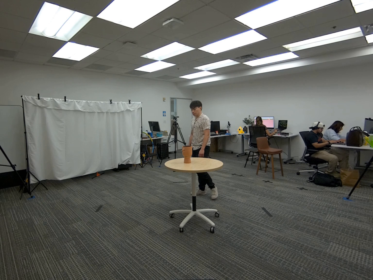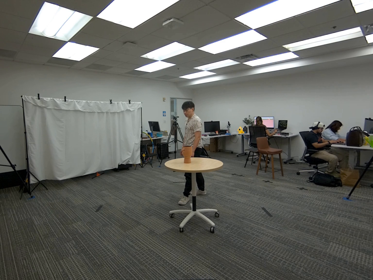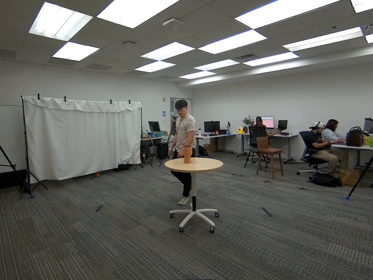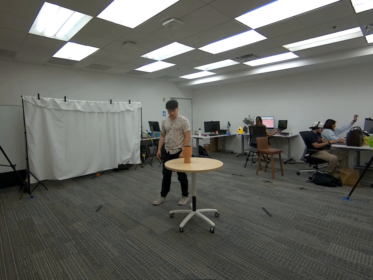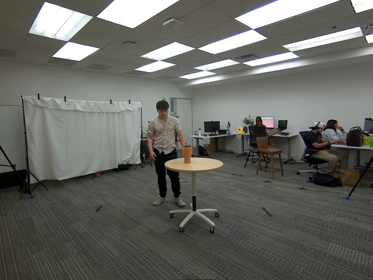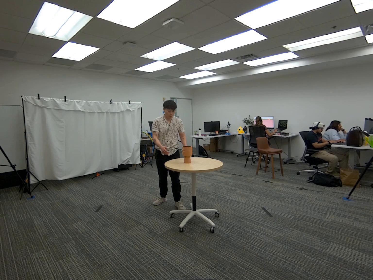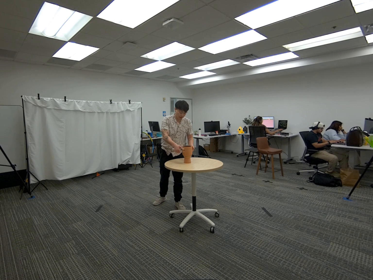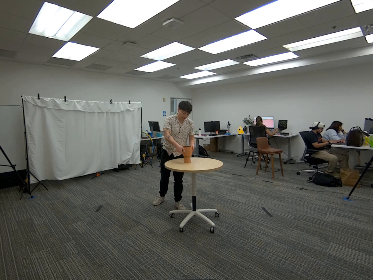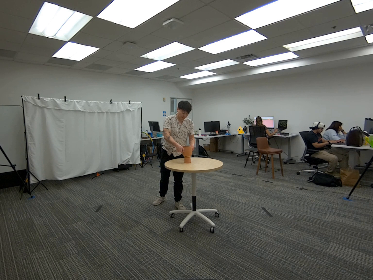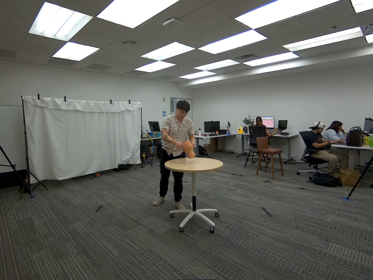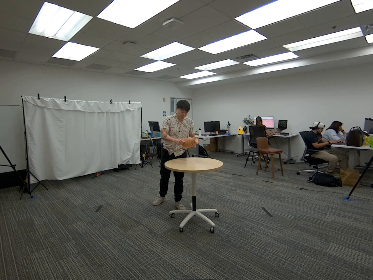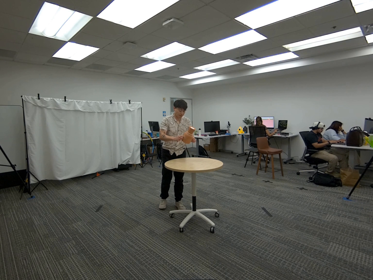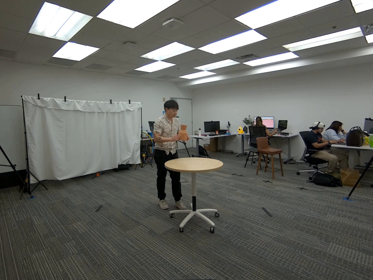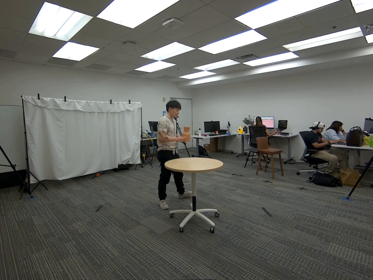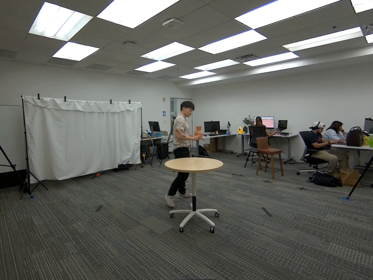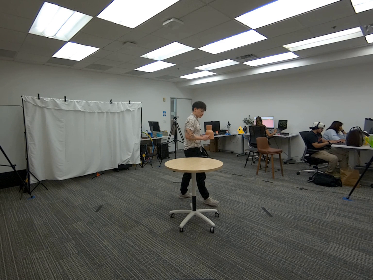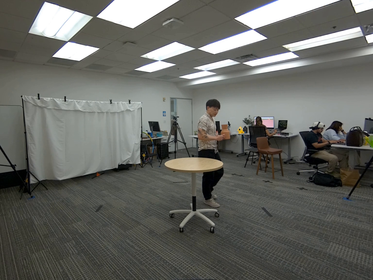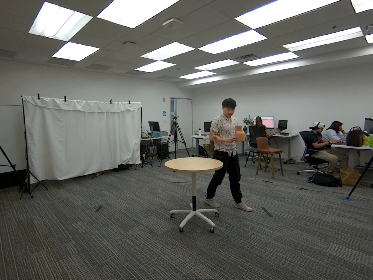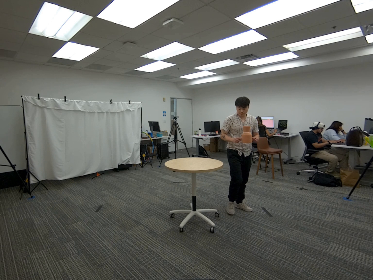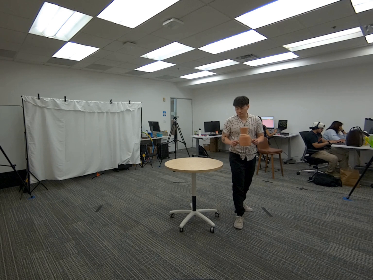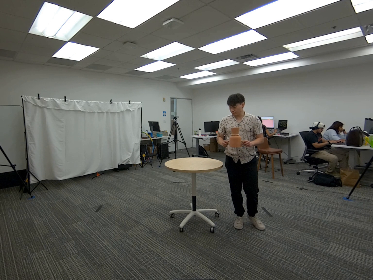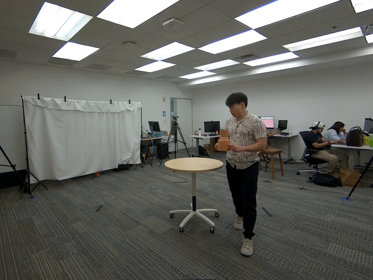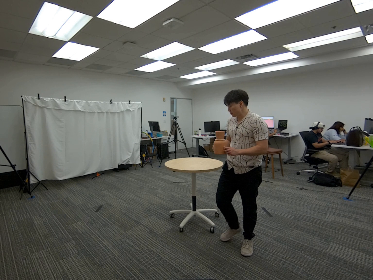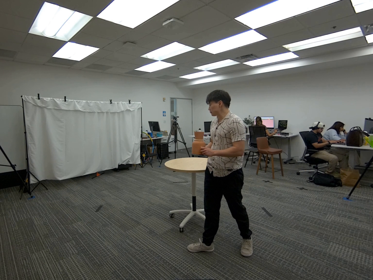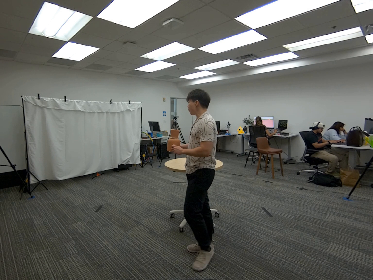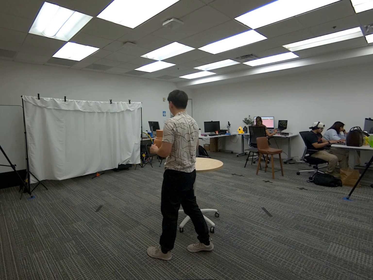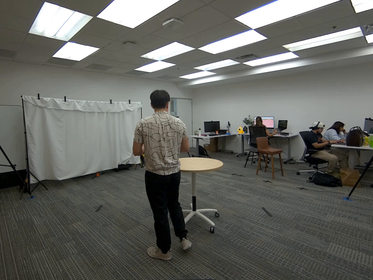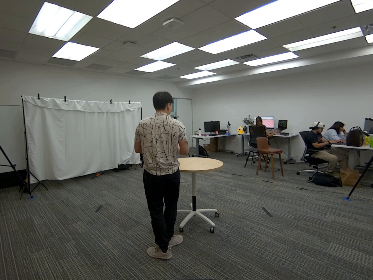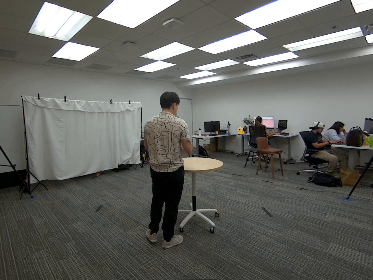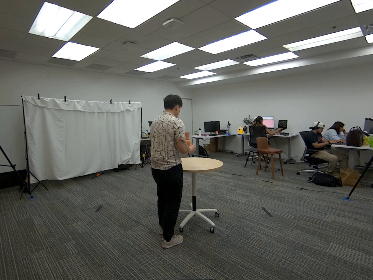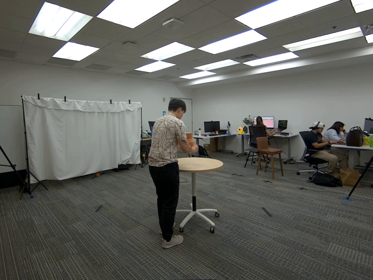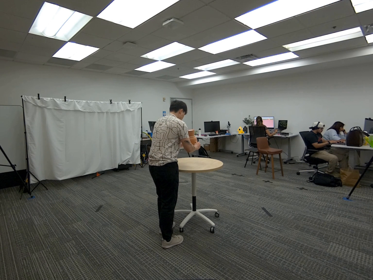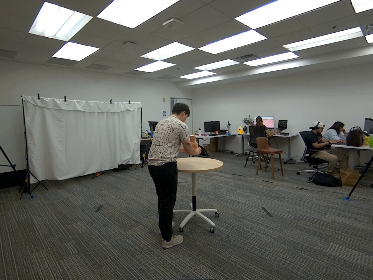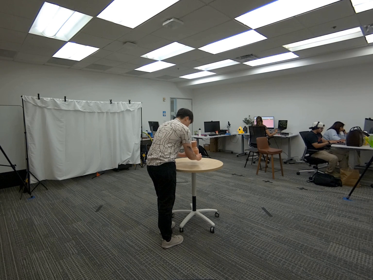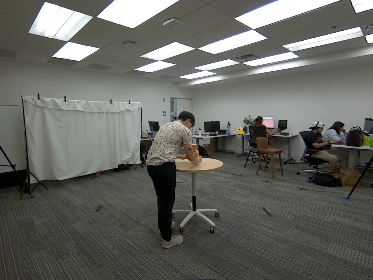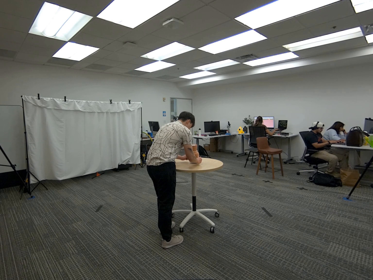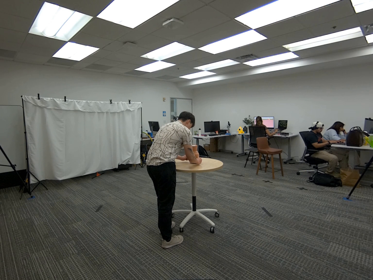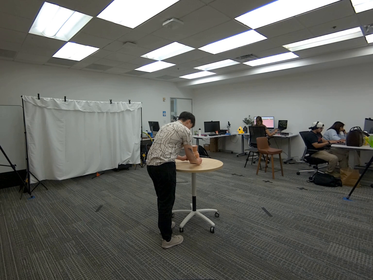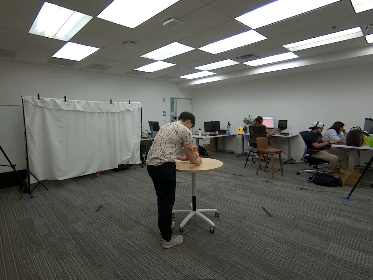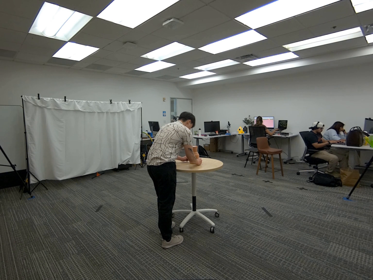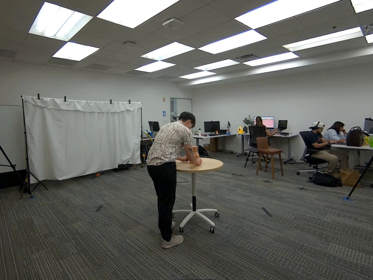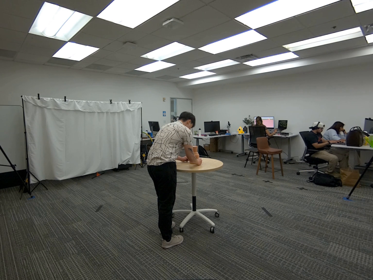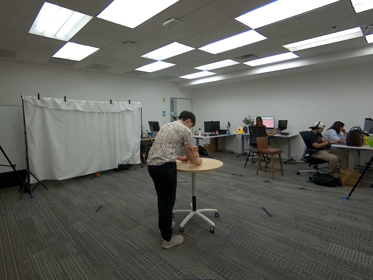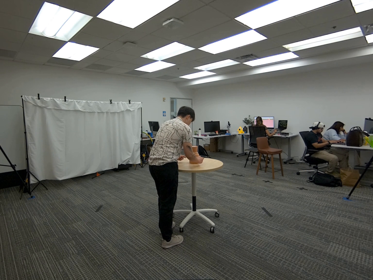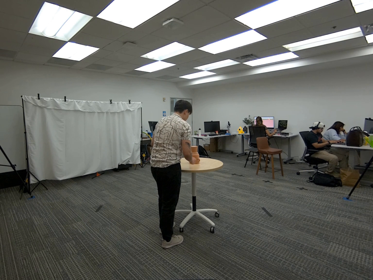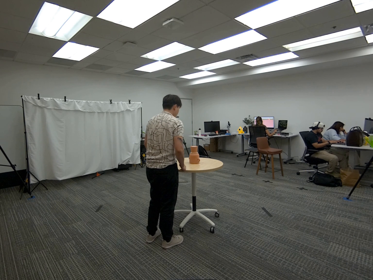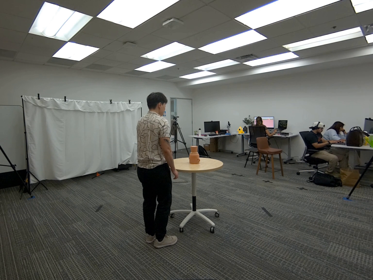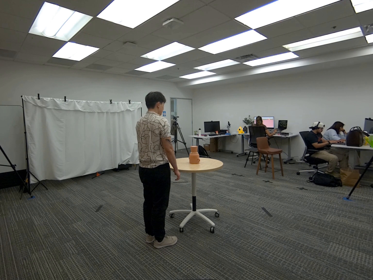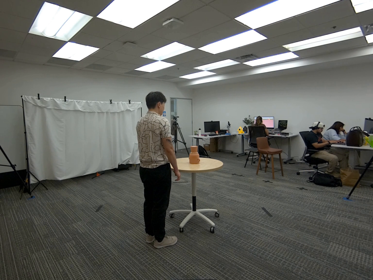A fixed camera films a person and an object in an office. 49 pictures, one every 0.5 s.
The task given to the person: Walk over to the ceramic vase on the round table and pick it up with both hands. Place the vase upside down on the table.
